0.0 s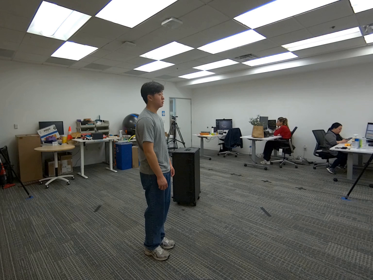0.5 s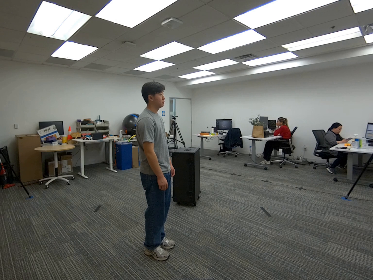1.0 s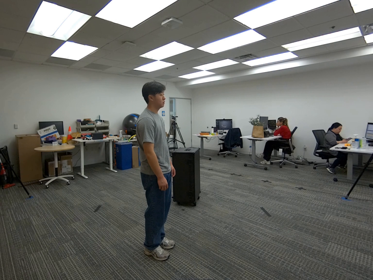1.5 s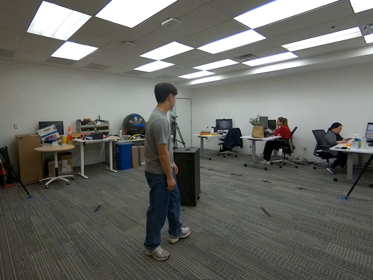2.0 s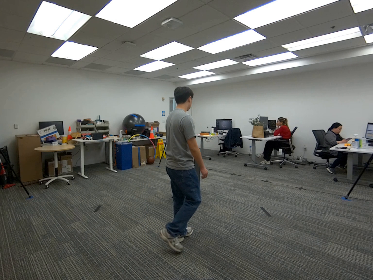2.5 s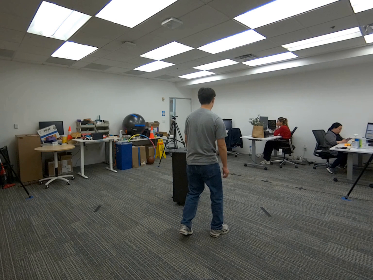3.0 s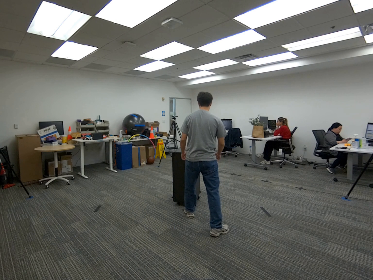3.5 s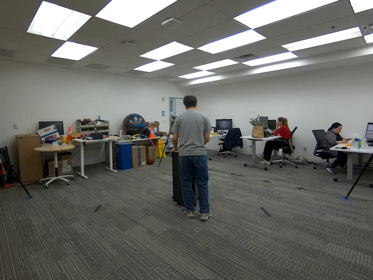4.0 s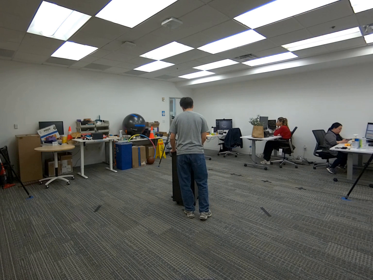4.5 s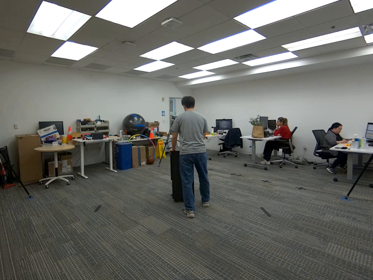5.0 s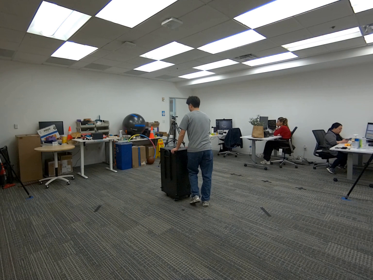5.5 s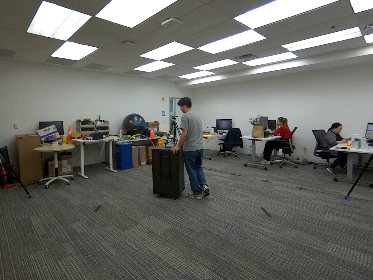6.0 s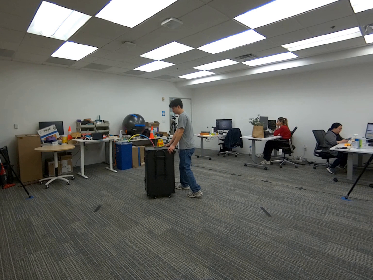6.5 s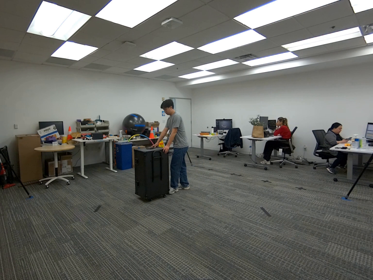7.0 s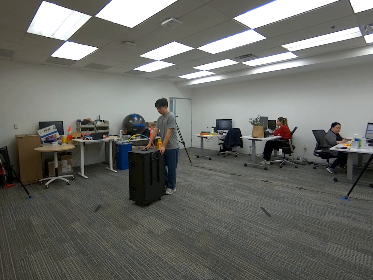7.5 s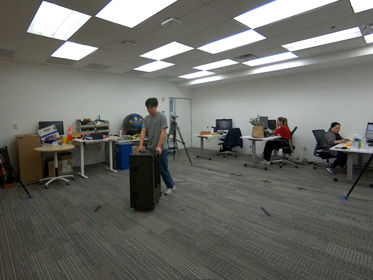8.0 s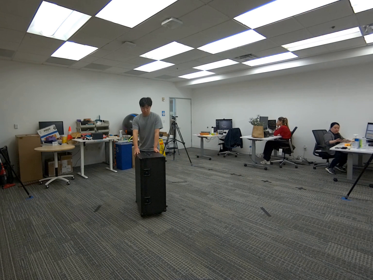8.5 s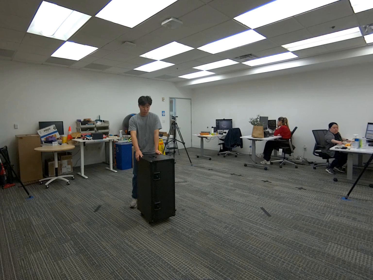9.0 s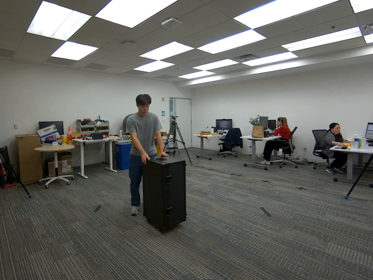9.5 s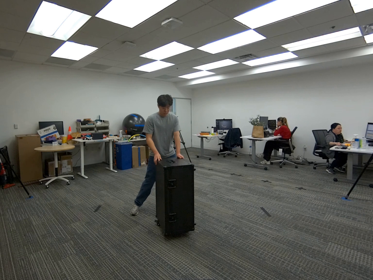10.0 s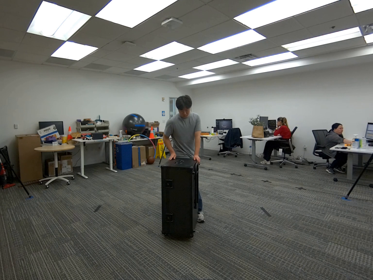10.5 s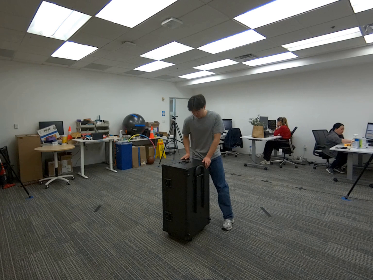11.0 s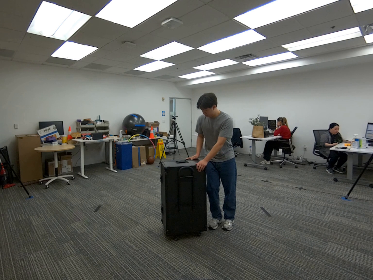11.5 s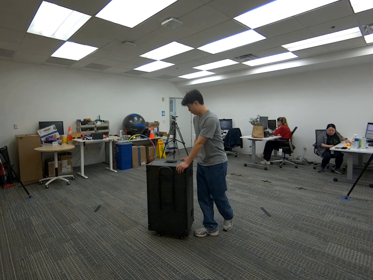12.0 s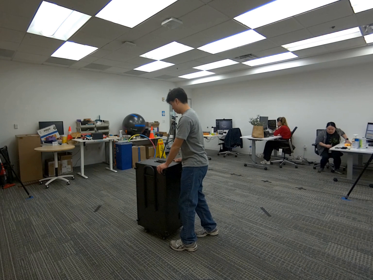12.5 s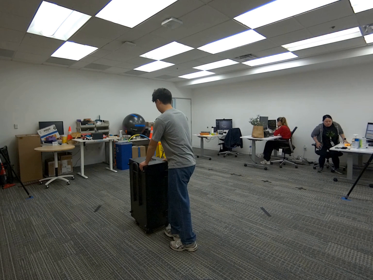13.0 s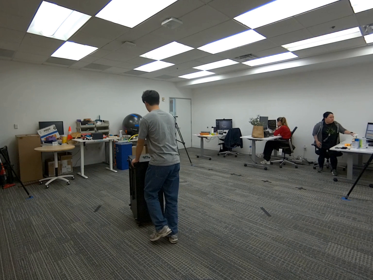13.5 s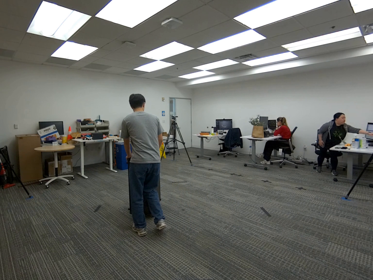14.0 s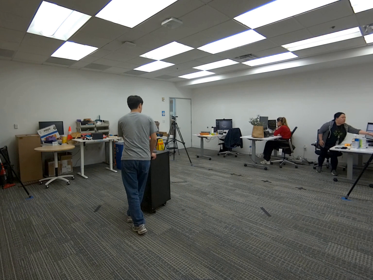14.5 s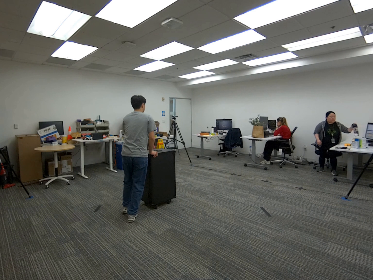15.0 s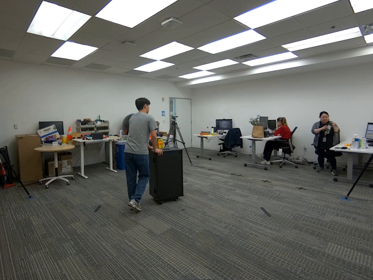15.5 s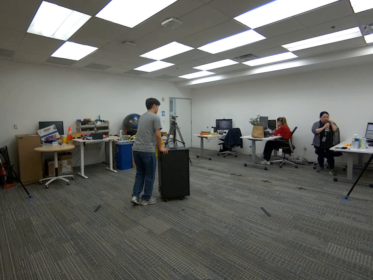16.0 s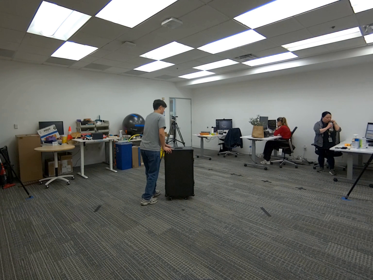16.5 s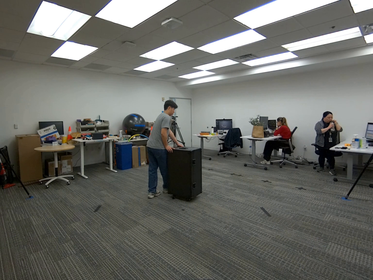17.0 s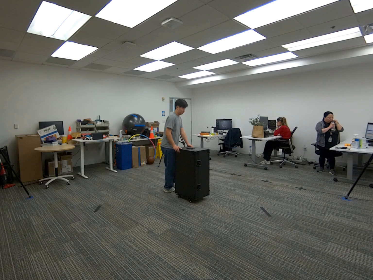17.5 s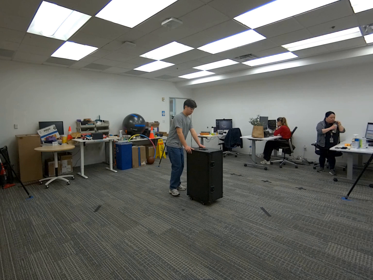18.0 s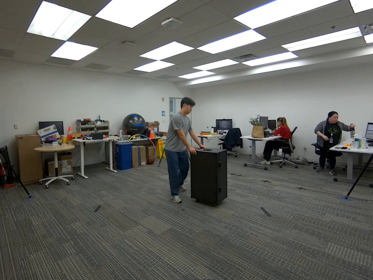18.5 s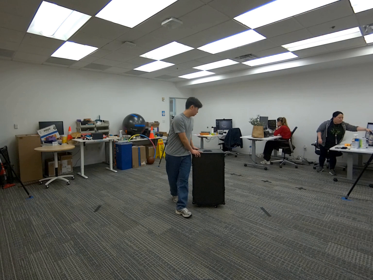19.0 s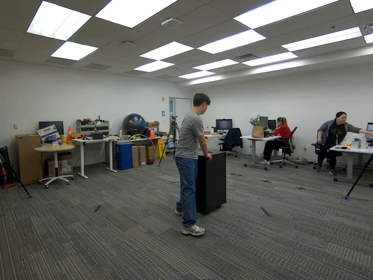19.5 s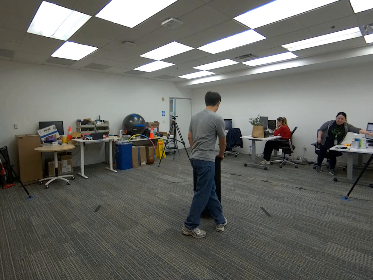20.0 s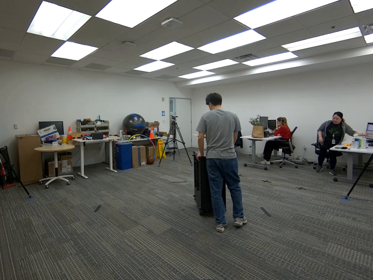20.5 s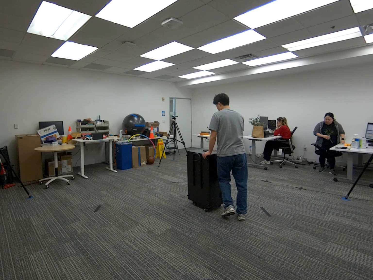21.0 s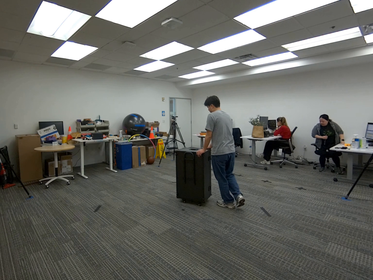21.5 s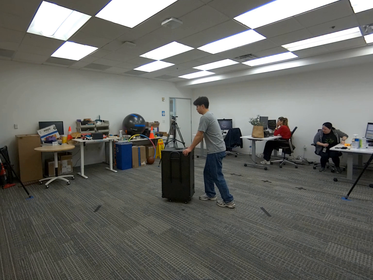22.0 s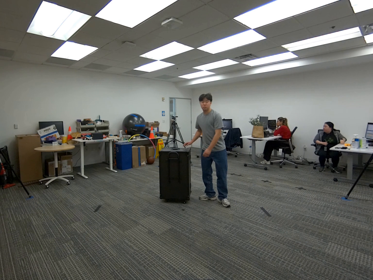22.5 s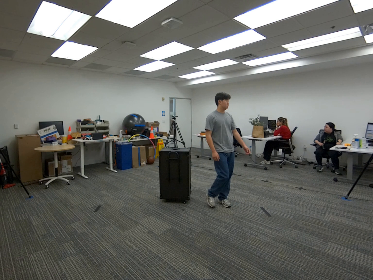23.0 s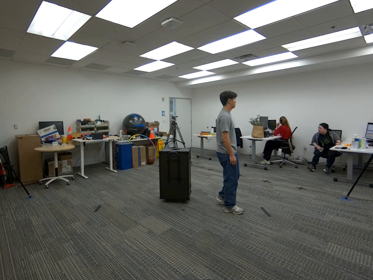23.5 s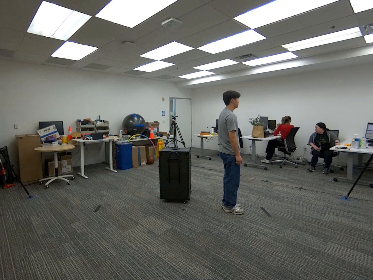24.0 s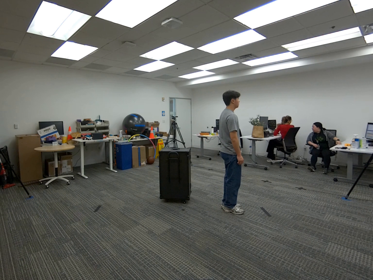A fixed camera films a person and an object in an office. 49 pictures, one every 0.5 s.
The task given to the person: Walk over to the G1 box and push the G1 box away from you around the bounding area.
